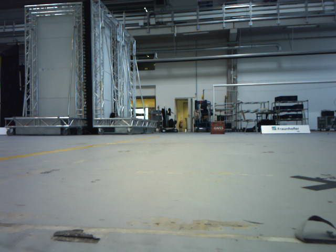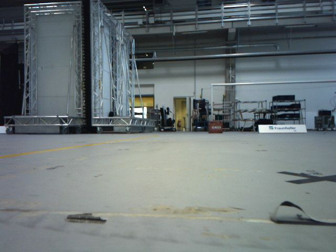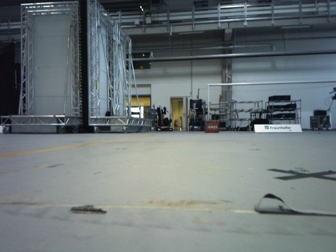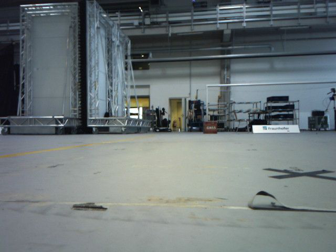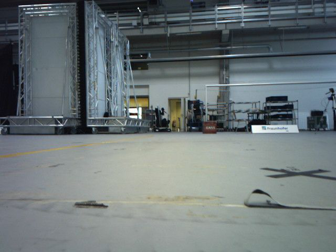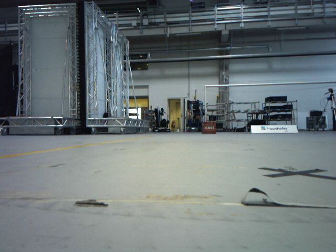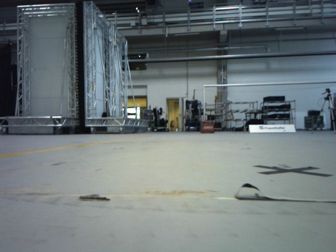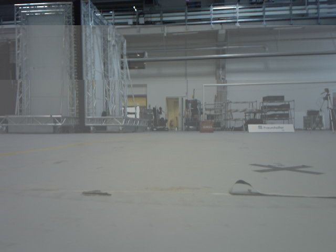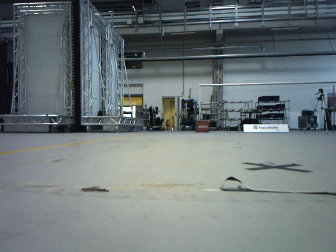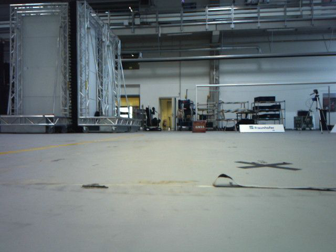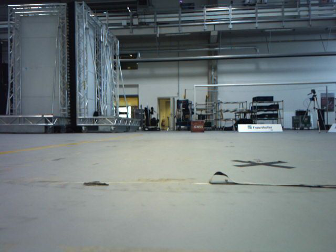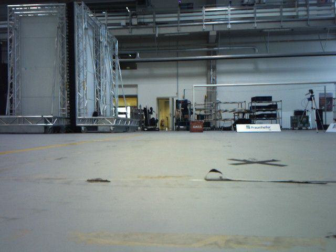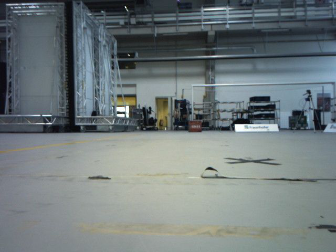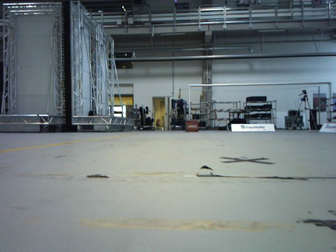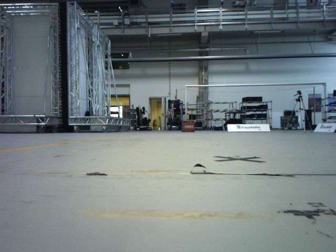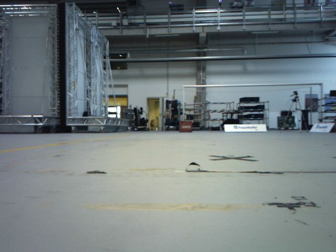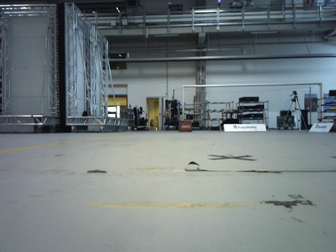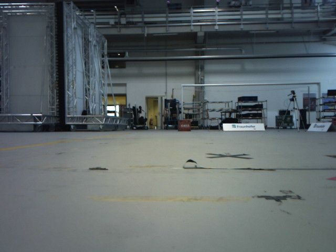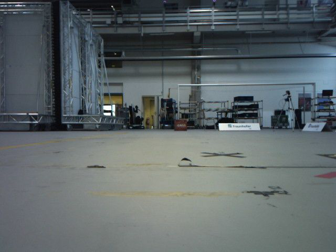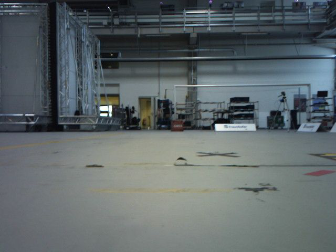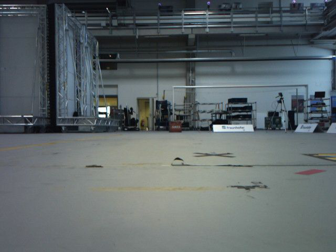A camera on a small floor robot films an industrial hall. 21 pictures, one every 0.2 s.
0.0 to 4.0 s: The camera travels backward, about 0.8 m, so what stands in front gets smaller.
The film runs backward here.
